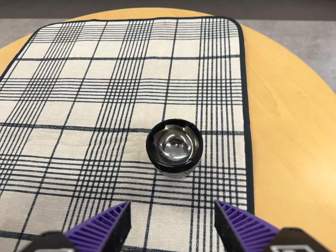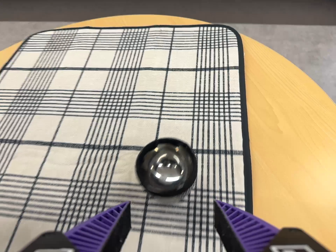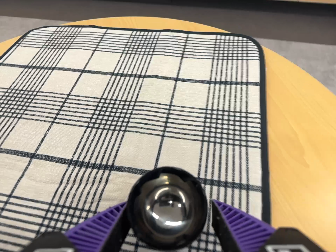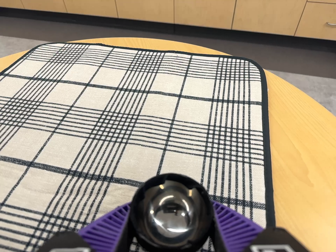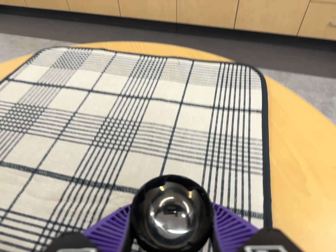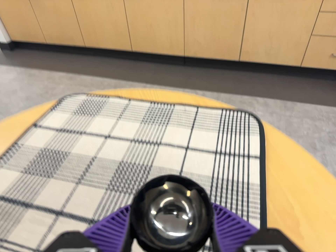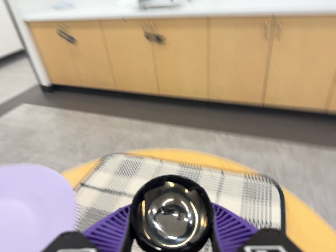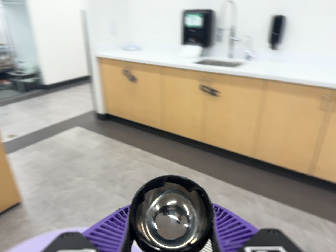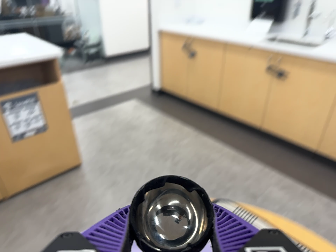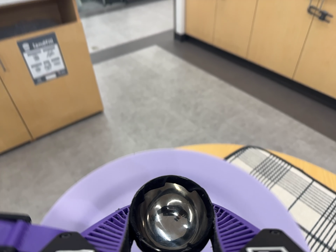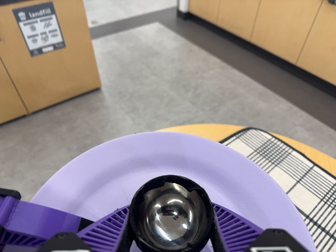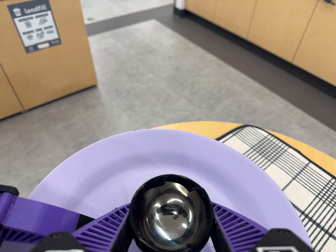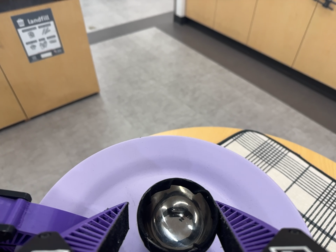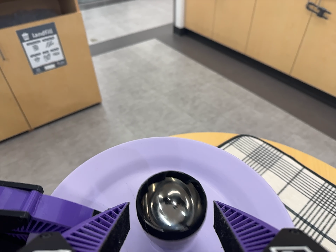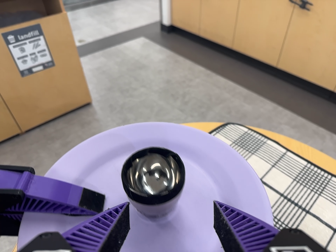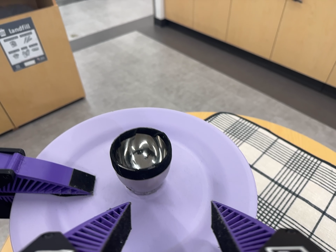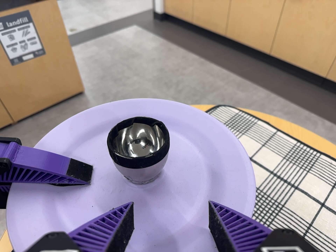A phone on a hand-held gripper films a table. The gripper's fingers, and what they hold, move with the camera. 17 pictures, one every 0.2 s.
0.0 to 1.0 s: The camera travels toward the top of its view, about 8 cm, so close, fixed things drift downward. Its aim tips toward the top of its view by about 15 degrees, and the scene shifts downward.
1.0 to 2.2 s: The camera pans to its left by about 30 degrees. It travels to its left and toward the top of its view, about 20 cm, so close, fixed things drift to the right. It rolls about its line of sight by about 20 degrees, and the scene rotates clockwise.
2.2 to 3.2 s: The camera travels backward and toward the bottom of its view, about 8 cm, so what stands in front gets smaller.
The film runs backward here.
